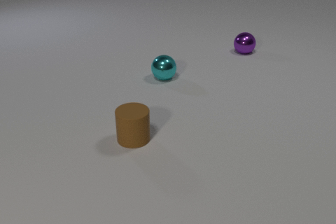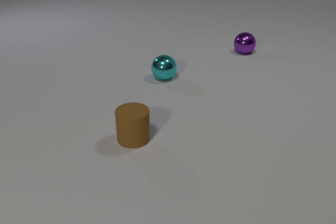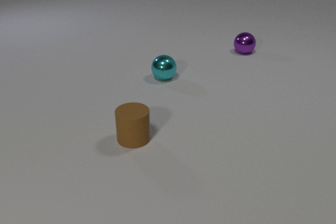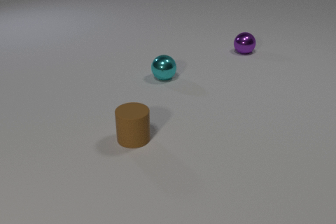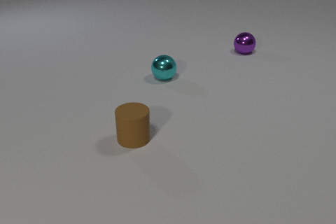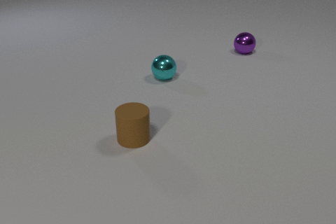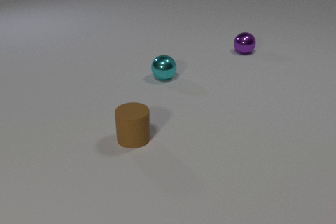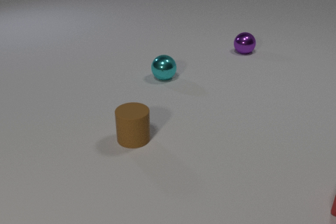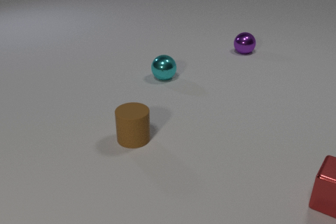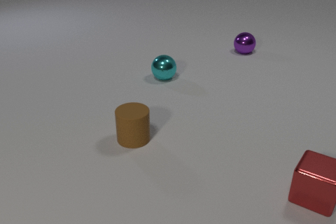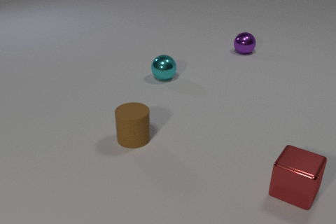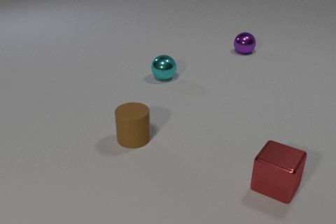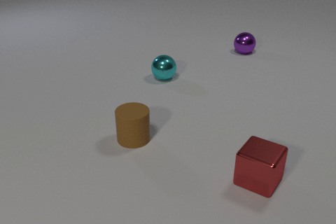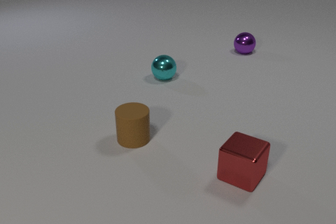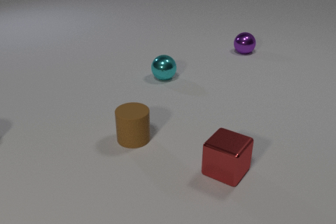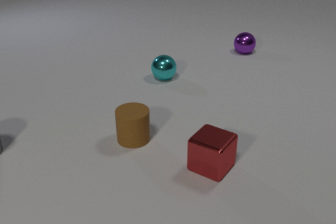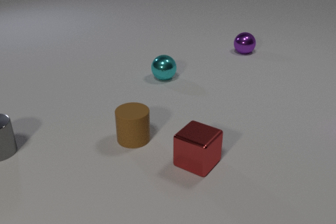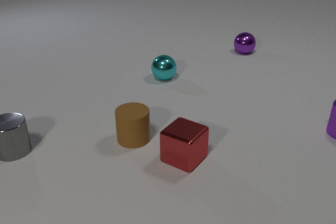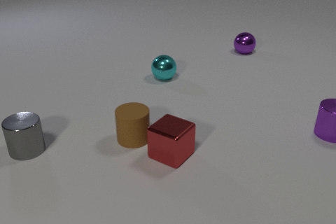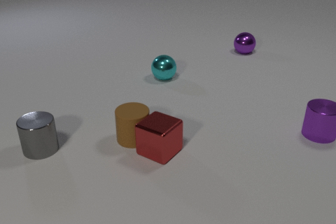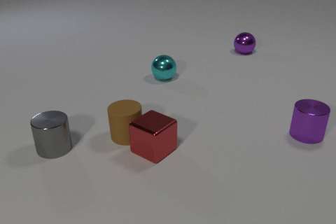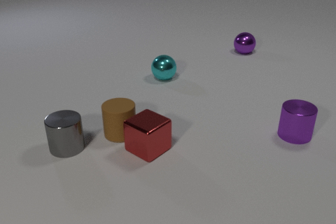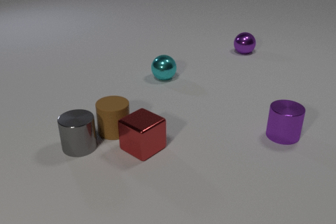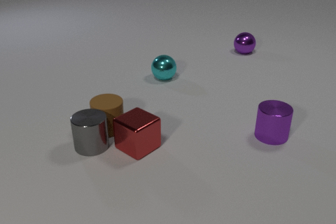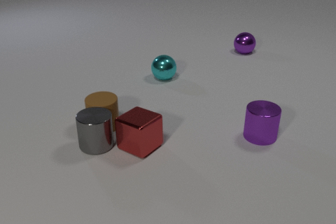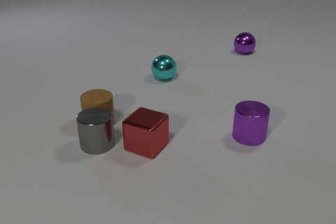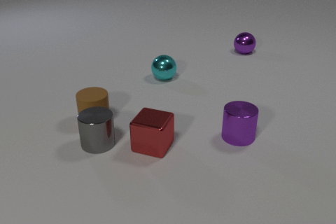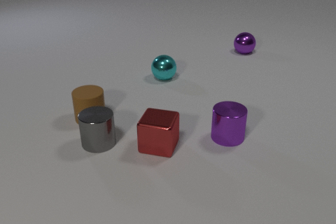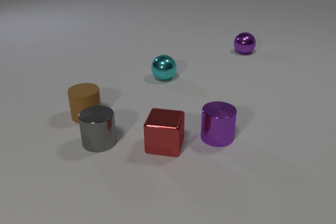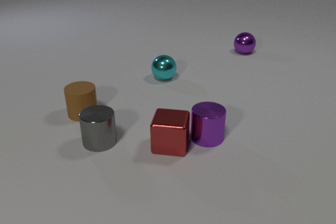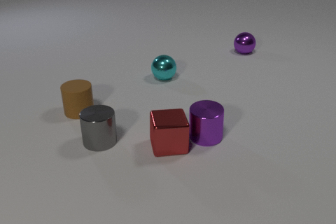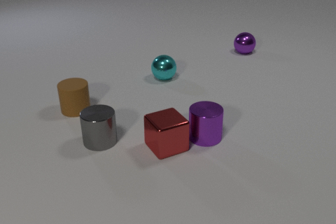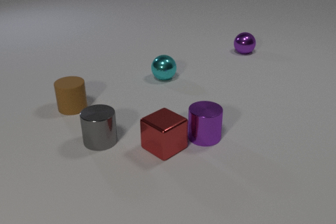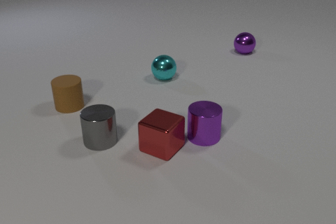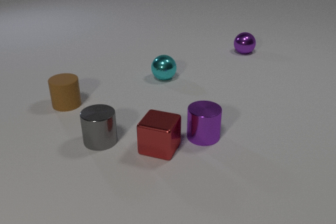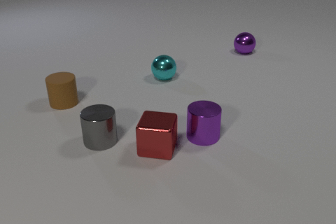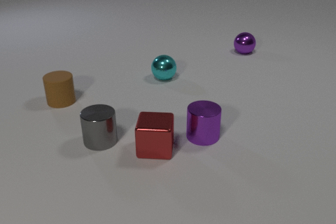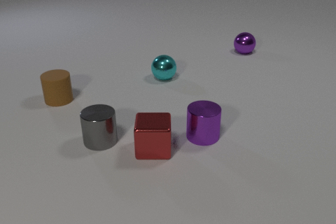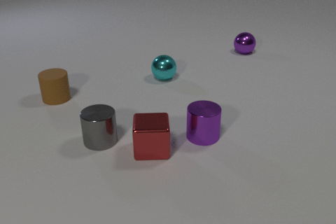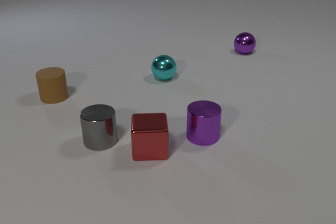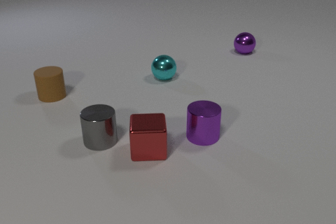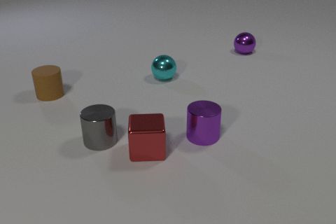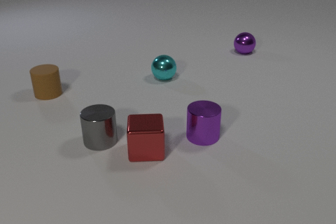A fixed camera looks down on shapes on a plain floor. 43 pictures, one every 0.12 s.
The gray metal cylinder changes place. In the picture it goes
to the right.
The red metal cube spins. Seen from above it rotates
counterclockwise.
0.00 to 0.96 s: The red metal cube comes in at the right edge, slides to the left.
0.96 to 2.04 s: The red metal cube slides to the left. The gray metal cylinder comes in at the left edge, slides to the right. The purple metal cylinder comes in at the right edge, slides to the left.
2.04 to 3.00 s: The red metal cube slides to the left and away from the camera. The brown rubber cylinder slides to the left and away from the camera. The gray metal cylinder slides to the right. The purple metal cylinder slides to the left and toward the camera. The red metal cube and the brown rubber cylinder collide. The brown rubber cylinder and the gray metal cylinder collide. The red metal cube and the gray metal cylinder collide.
3.00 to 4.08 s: The red metal cube slides to the right, spins so that its near face slides to the right, counterclockwise seen from above. The brown rubber cylinder slides away from the camera and to the left. The purple metal cylinder slides to the left. The red metal cube and the purple metal cylinder collide.
4.08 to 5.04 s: The red metal cube slides to the left, spins counterclockwise seen from above by about 30 degrees, its near face sliding to the right. The brown rubber cylinder slides away from the camera and to the left.
How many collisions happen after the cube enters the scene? 4.
What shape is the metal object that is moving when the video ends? cube.
What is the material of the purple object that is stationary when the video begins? metal.
